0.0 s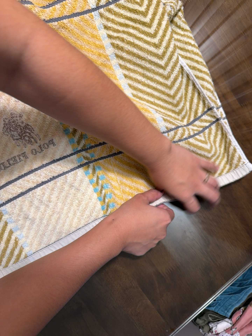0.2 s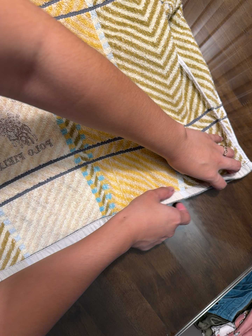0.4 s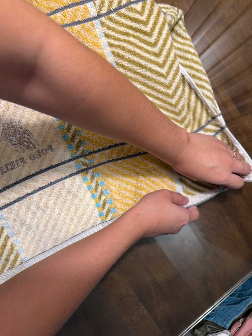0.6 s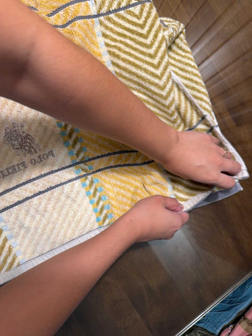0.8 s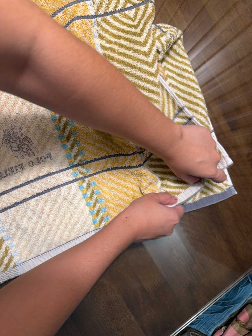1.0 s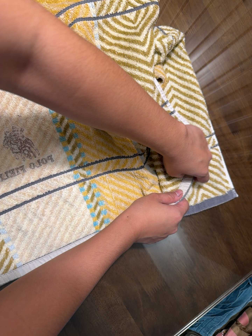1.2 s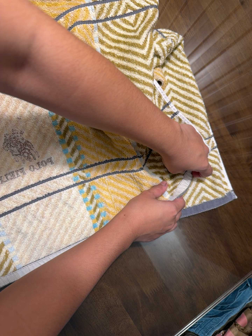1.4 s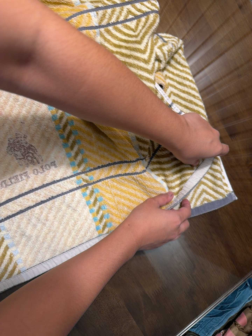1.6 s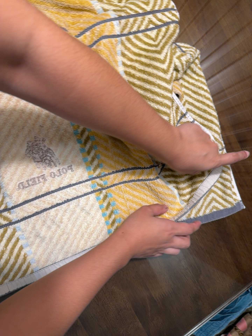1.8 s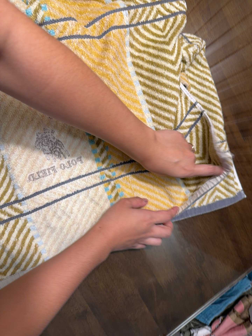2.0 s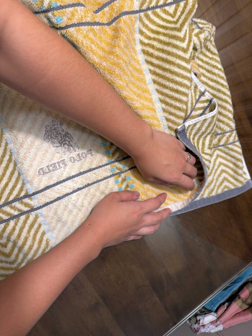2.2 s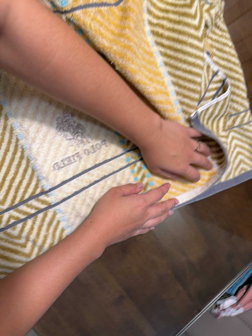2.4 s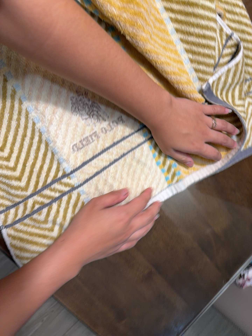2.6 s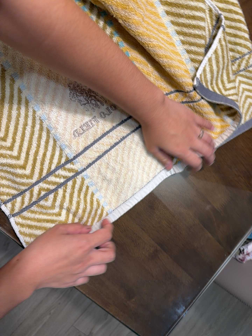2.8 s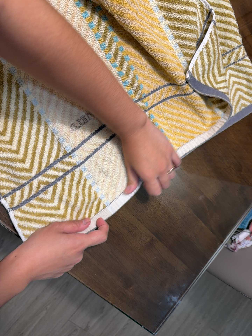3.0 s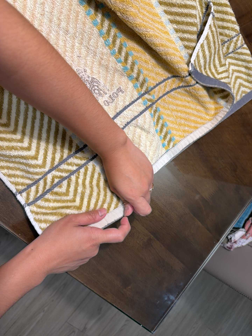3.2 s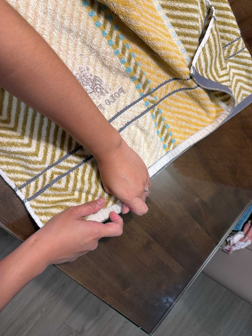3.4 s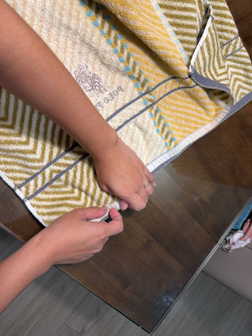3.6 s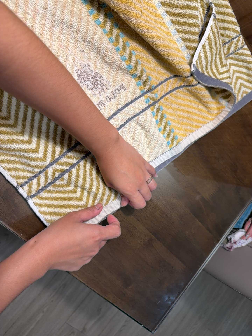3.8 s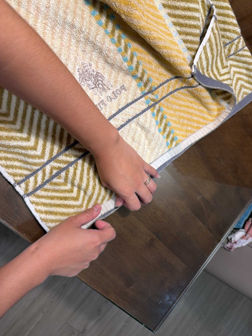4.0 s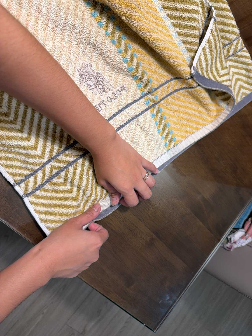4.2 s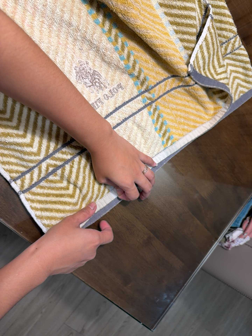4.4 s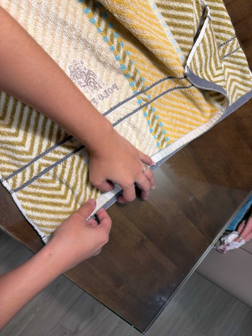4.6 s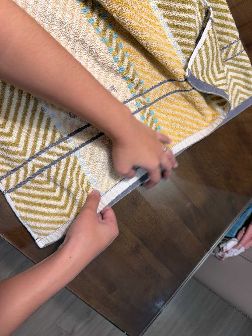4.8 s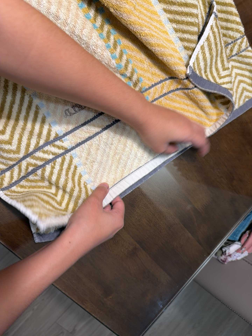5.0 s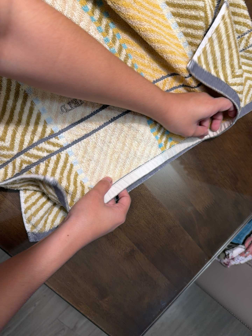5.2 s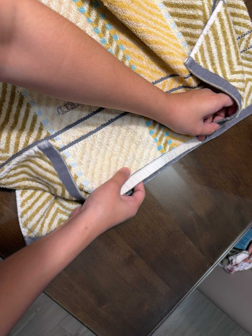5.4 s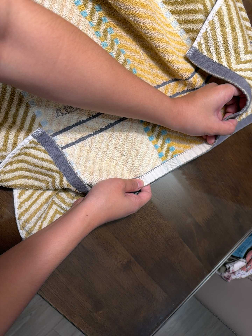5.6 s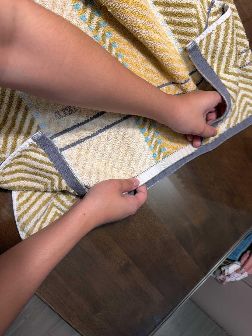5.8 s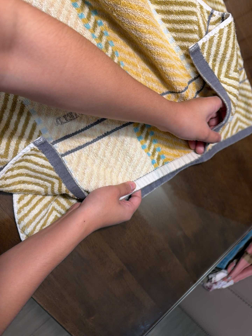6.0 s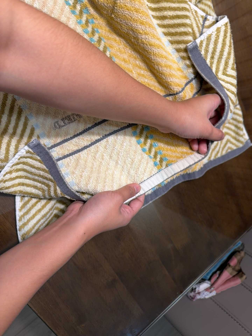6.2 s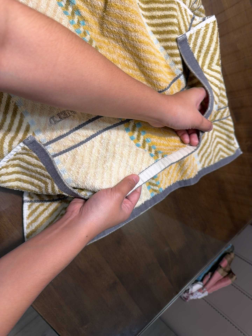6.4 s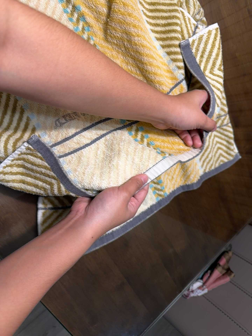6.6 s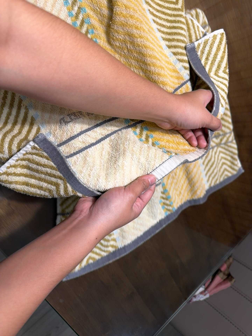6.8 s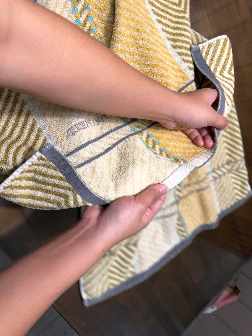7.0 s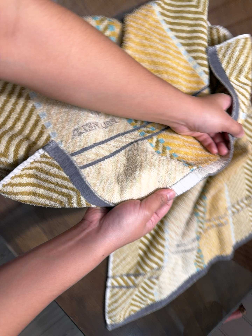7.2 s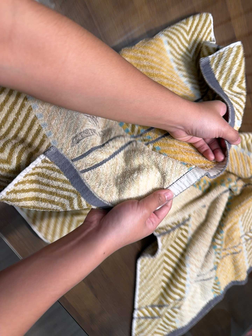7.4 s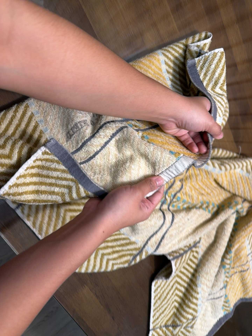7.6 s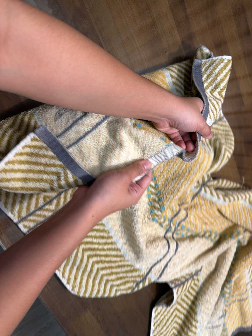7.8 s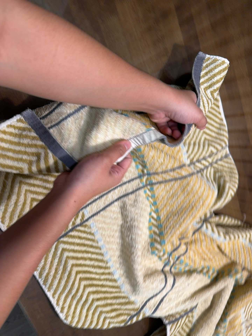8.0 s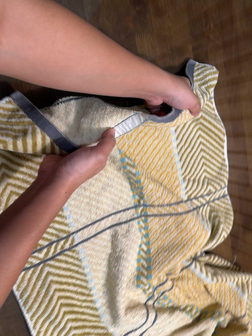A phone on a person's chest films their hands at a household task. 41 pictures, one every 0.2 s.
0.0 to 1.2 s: The camera shifts only a little, or ends up much as it began.
1.2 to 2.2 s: The camera travels to its left, about 10 cm, so close, fixed things drift to the right.
2.2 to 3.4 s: The camera rolls about its line of sight by about 10 degrees, and the scene rotates counterclockwise.
3.4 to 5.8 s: The camera rolls about its line of sight by about 10 degrees, and the scene rotates clockwise.
5.8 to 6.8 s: The camera travels toward the top of its view, to its left and backward, about 24 cm, so close, fixed things drift downward.
6.8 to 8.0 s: The camera travels toward the top of its view and to its left, about 36 cm, so close, fixed things drift downward. Its aim tips toward the top of its view by about 10 degrees, and the scene shifts downward. It rolls about its line of sight by about 15 degrees, and the scene rotates clockwise.
The film runs backward here.
